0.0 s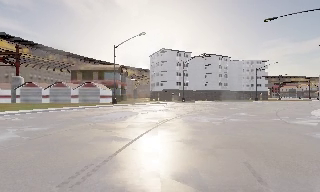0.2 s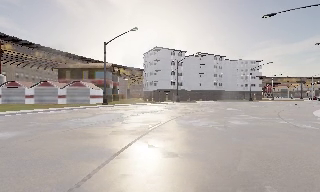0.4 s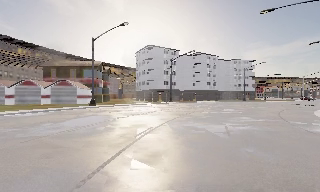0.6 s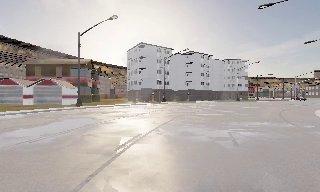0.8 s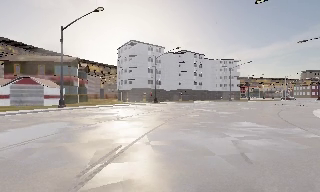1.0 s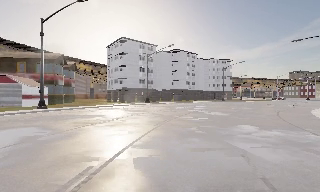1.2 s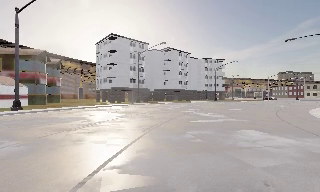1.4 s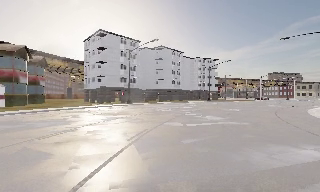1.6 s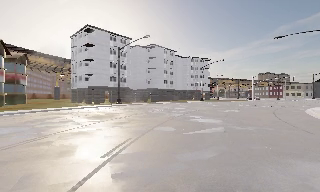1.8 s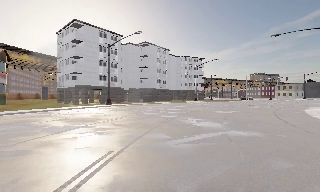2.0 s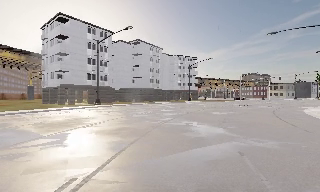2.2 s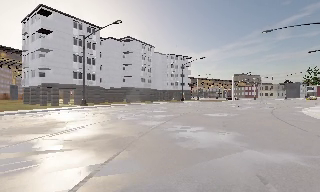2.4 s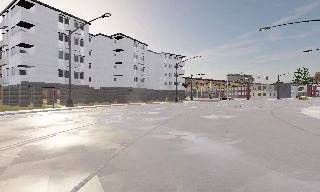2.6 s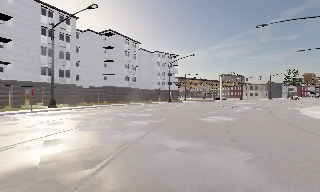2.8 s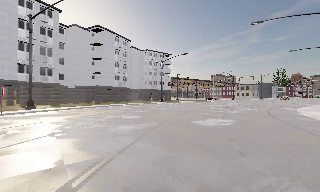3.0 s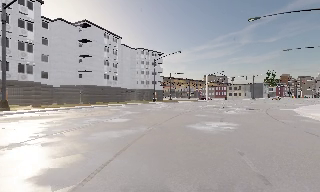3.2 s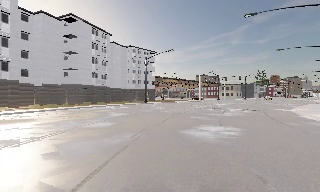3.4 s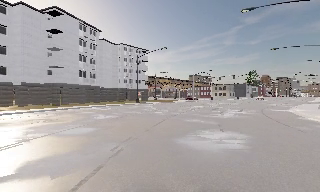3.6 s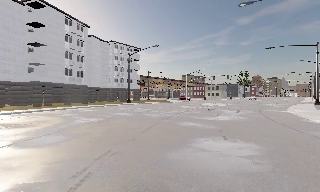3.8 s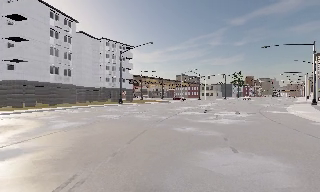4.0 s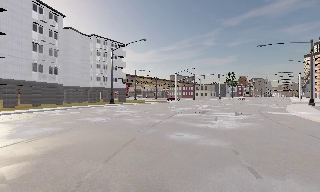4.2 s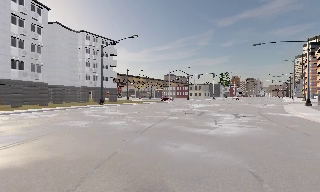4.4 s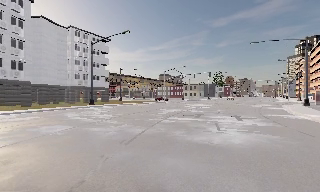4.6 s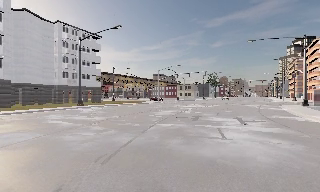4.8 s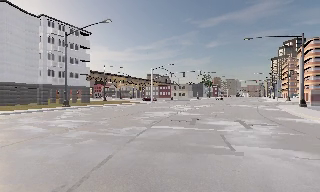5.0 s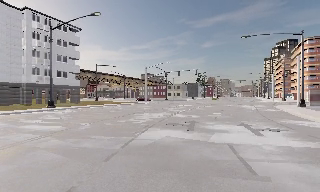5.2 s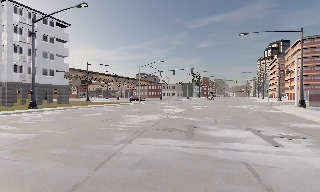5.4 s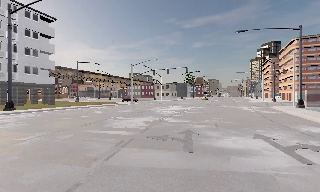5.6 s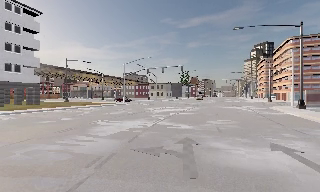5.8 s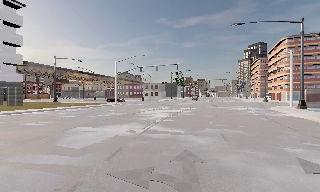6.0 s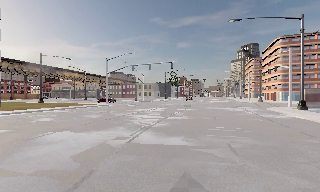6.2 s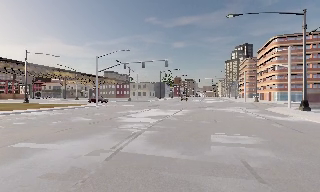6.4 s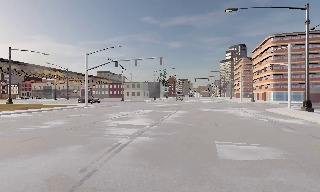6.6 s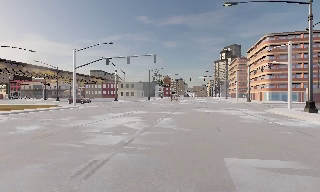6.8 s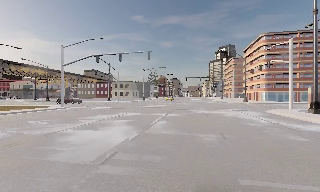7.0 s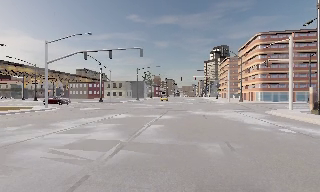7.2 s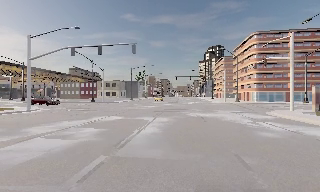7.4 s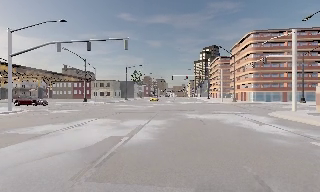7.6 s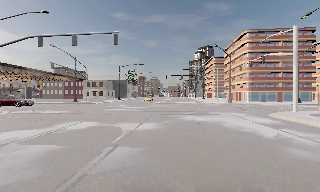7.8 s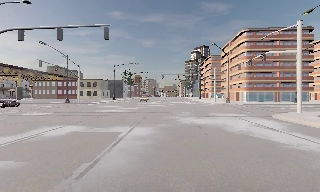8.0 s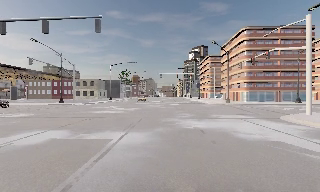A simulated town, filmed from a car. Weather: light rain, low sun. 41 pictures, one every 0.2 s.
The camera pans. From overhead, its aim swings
clockwise.
The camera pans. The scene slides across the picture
to the left.
0.0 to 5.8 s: The scene slides to the left, as the camera pans about 70 degrees to its right. It travels forward, about 45 m.
5.8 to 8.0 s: The scene slides to the left, as the camera pans about 20 degrees to its right. It travels forward, about 15 m, so what stands in front looms larger.
The film runs forward here.
